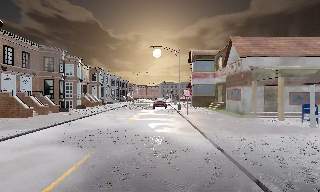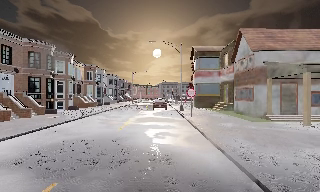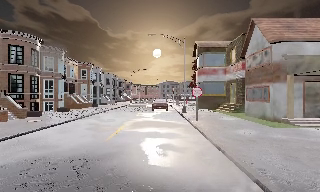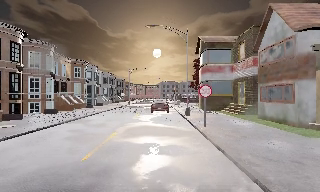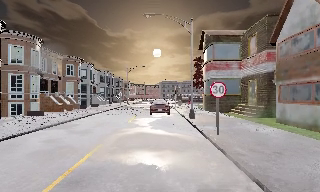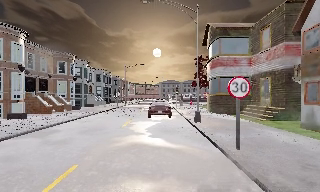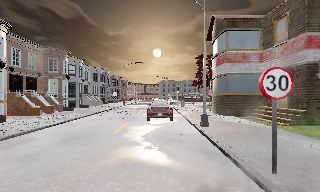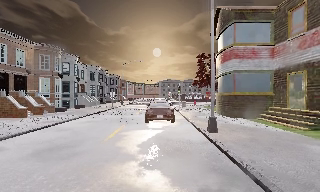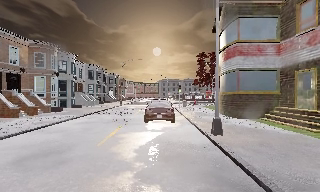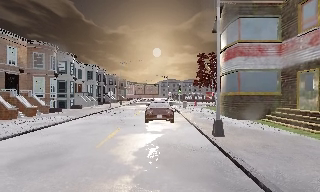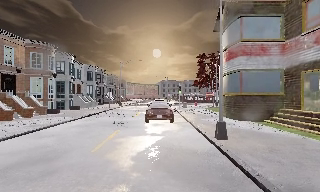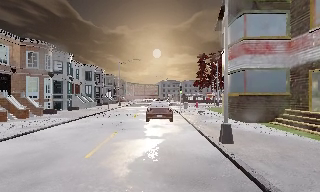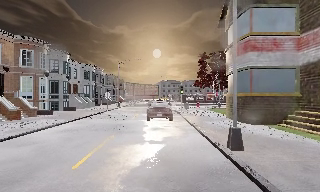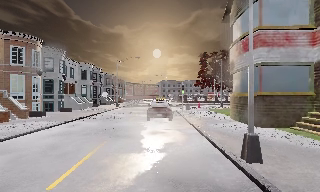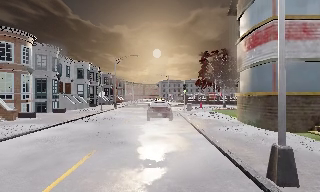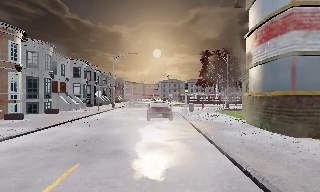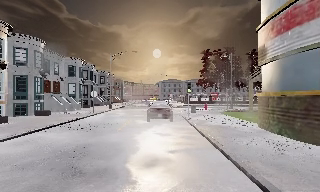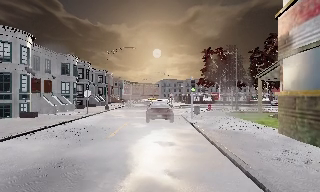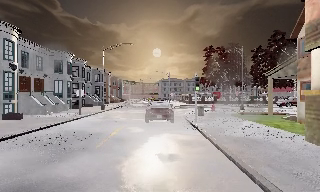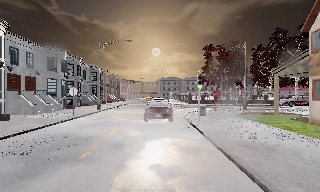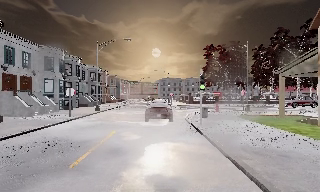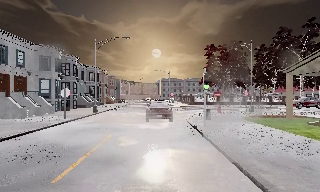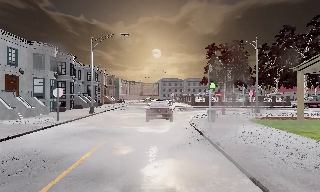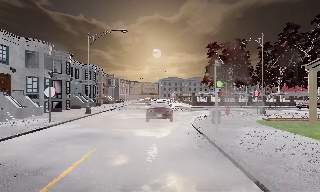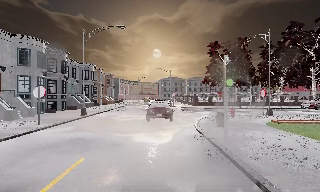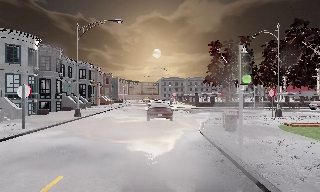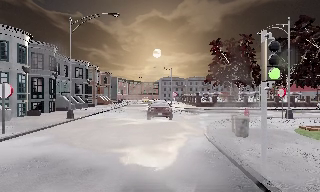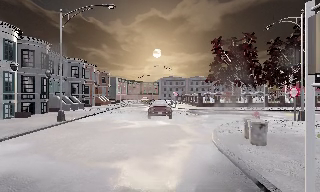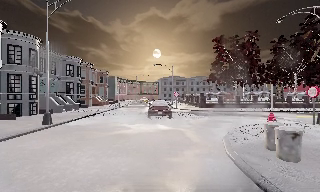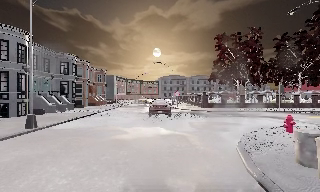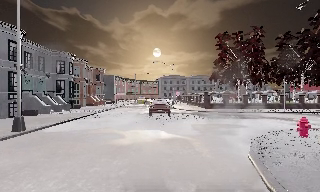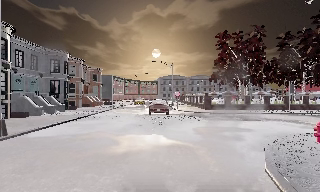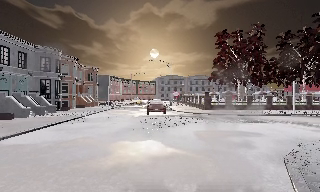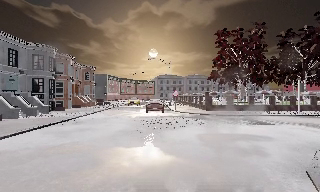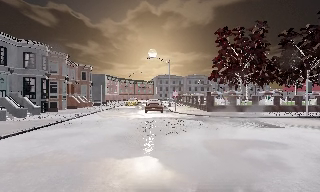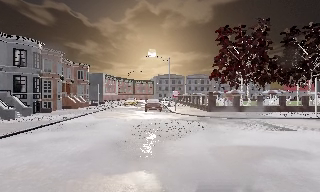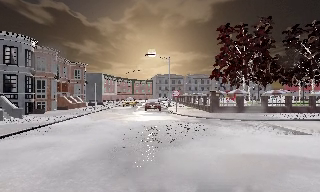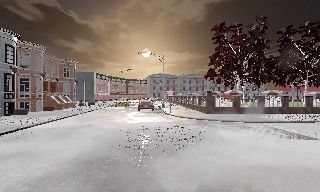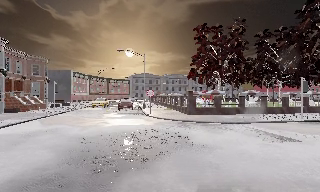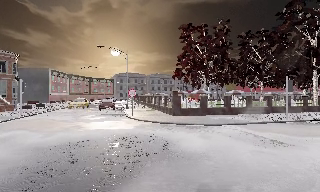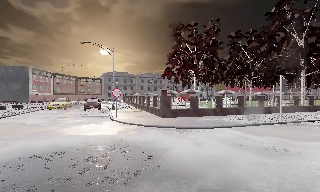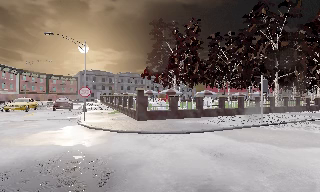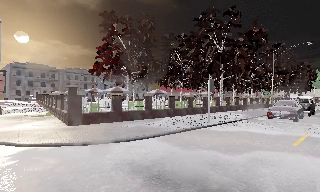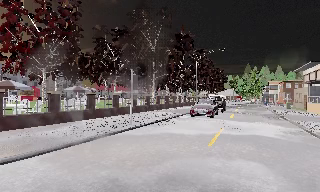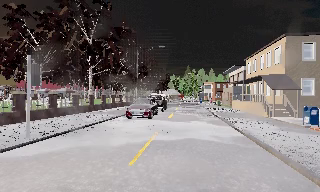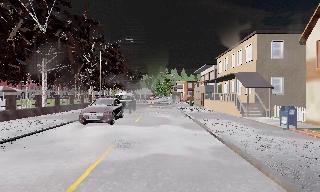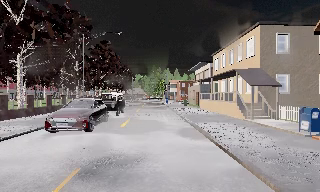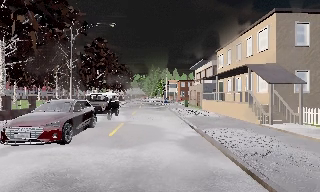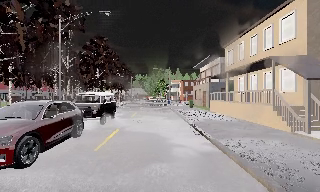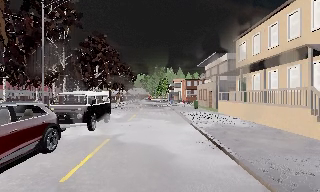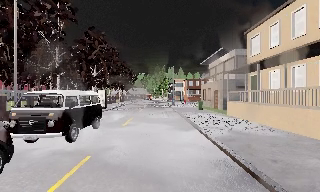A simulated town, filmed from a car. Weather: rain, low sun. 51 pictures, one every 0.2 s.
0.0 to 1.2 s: The camera travels forward, about 11 m, so what stands in front looms larger.
1.2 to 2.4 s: The camera travels forward, about 3.5 m, so what stands in front looms larger. It loses speed.
2.4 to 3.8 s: The camera travels forward, about 8 m, so what stands in front looms larger.
3.8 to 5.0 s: The camera travels forward, about 5 m, so what stands in front looms larger. It gains speed.
5.0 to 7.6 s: The camera travels forward, about 12 m, so what stands in front looms larger.
7.6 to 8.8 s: The camera pans to its right, which is clockwise from overhead, by about 70 degrees. It travels forward and to its right, about 9 m. It gains speed.
8.8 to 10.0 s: The camera swings to its right by about 10 degrees, and the scene slides to the left. It travels forward, about 12 m, so what stands in front looms larger.
The film runs forward here.
